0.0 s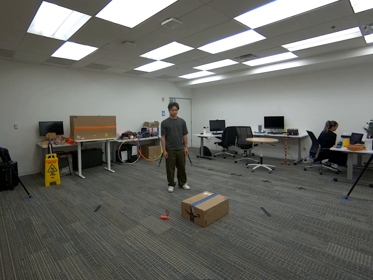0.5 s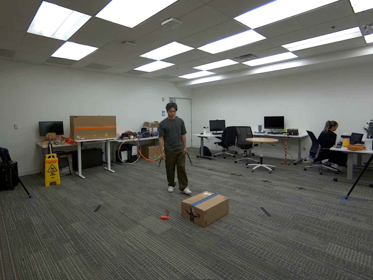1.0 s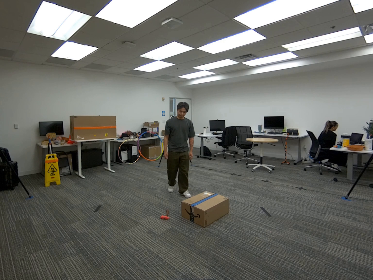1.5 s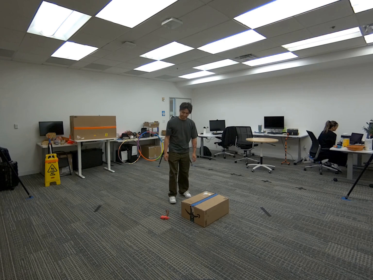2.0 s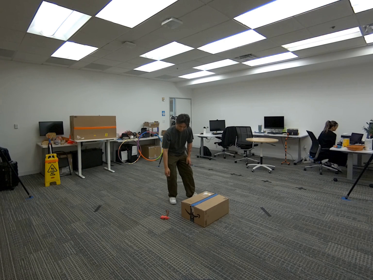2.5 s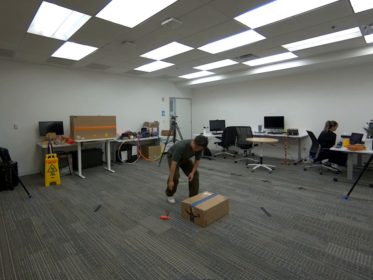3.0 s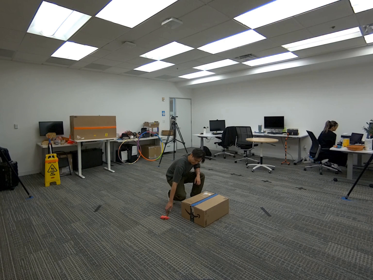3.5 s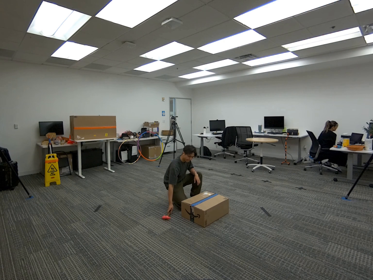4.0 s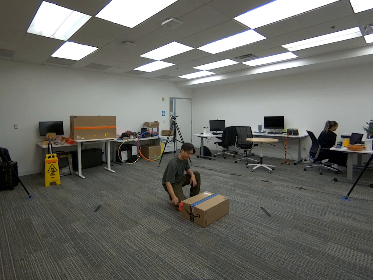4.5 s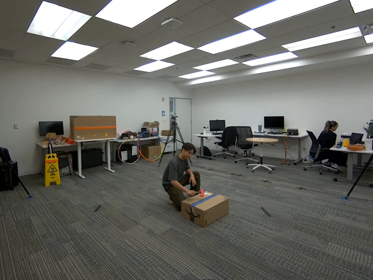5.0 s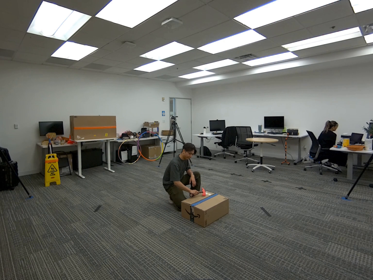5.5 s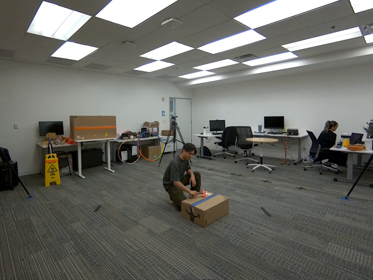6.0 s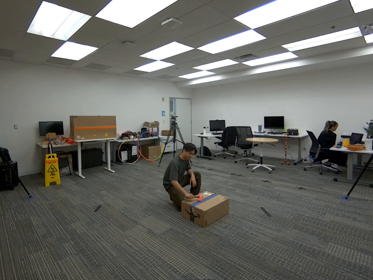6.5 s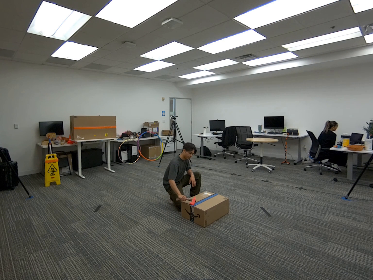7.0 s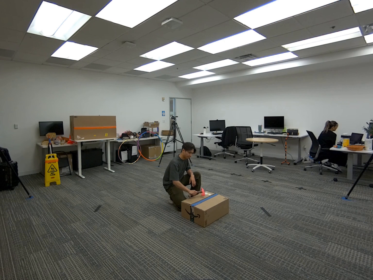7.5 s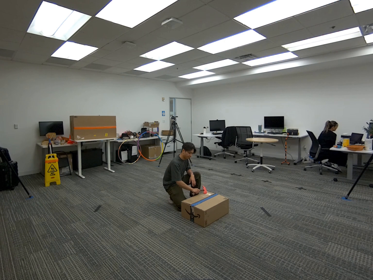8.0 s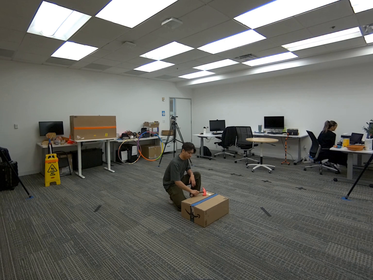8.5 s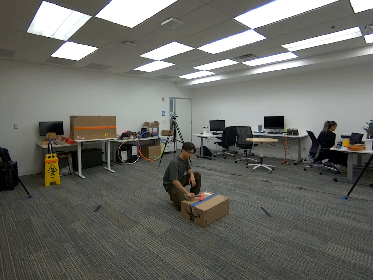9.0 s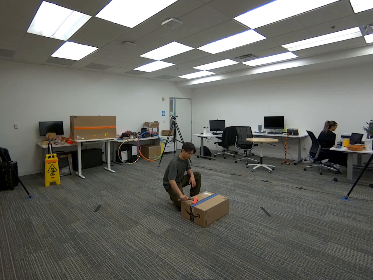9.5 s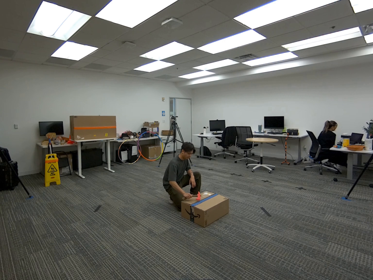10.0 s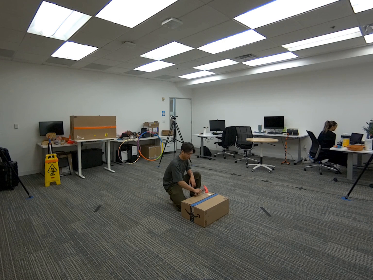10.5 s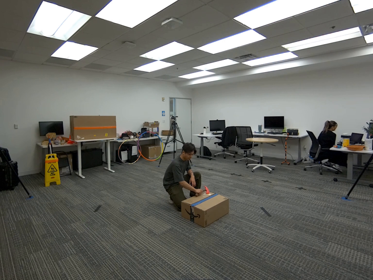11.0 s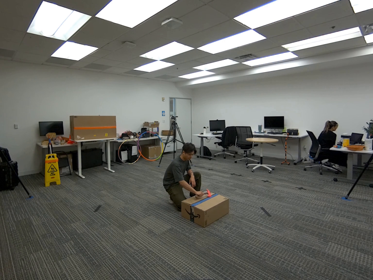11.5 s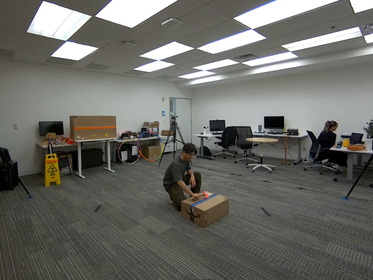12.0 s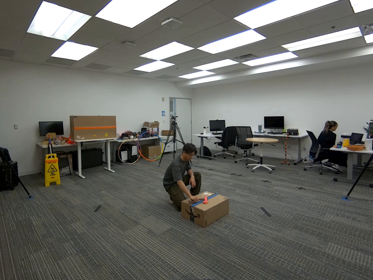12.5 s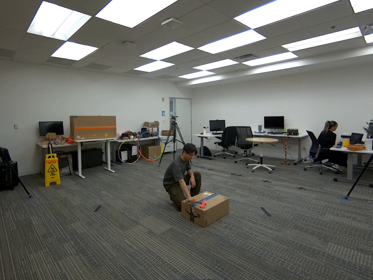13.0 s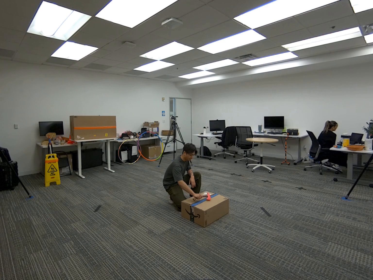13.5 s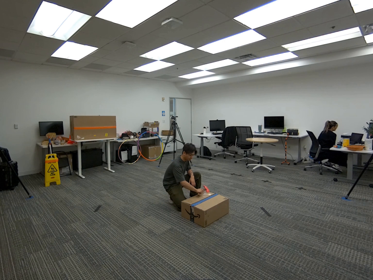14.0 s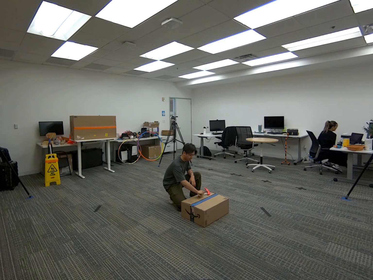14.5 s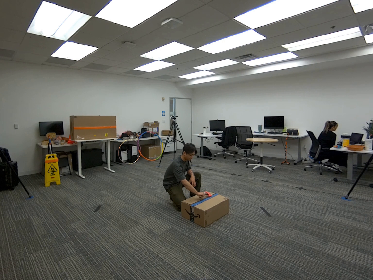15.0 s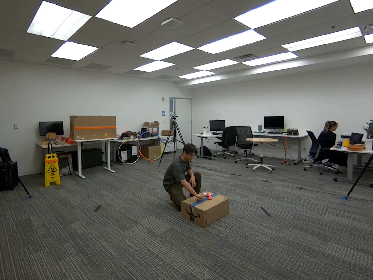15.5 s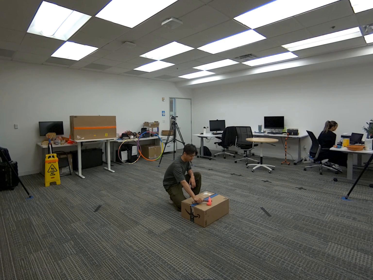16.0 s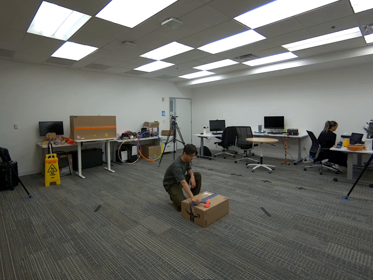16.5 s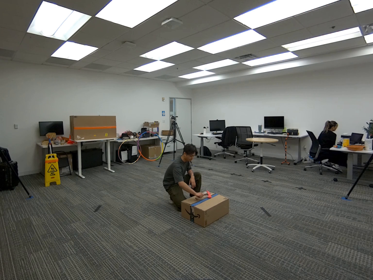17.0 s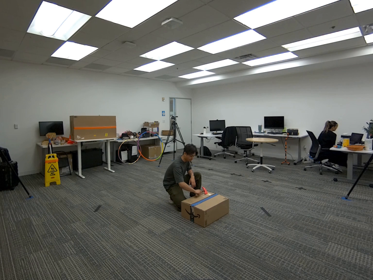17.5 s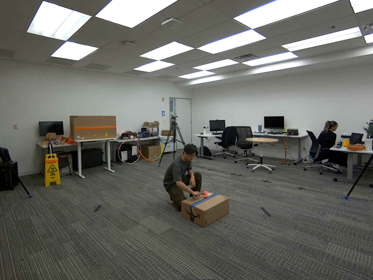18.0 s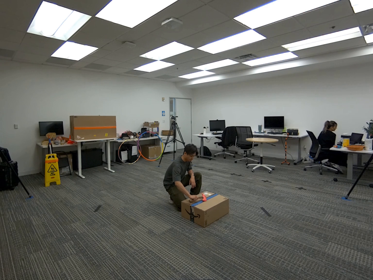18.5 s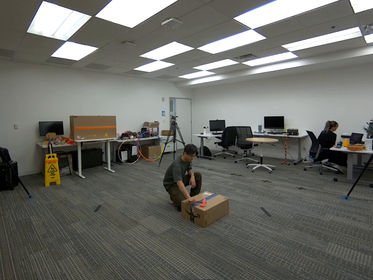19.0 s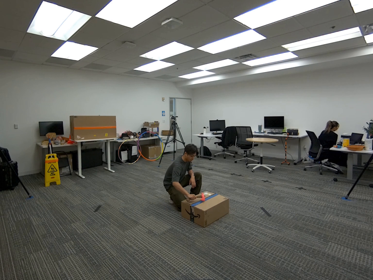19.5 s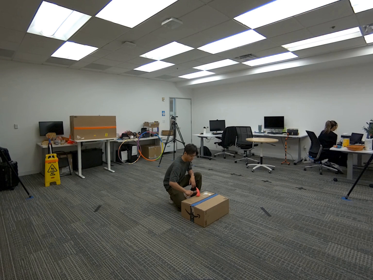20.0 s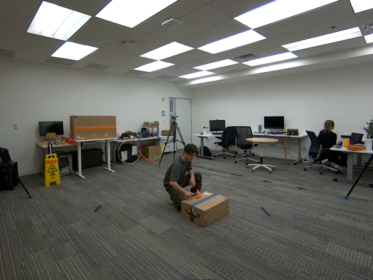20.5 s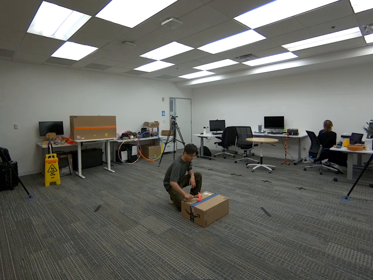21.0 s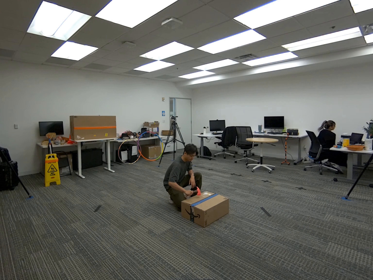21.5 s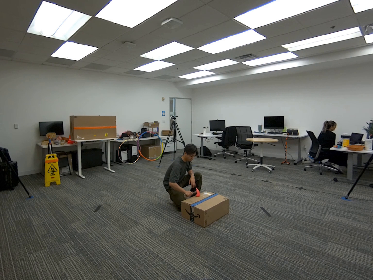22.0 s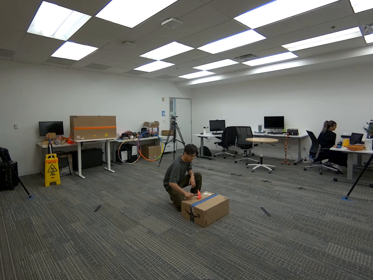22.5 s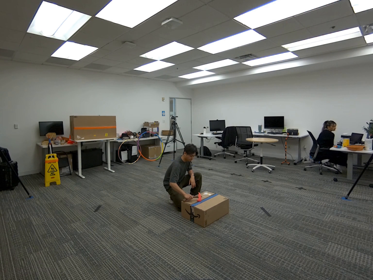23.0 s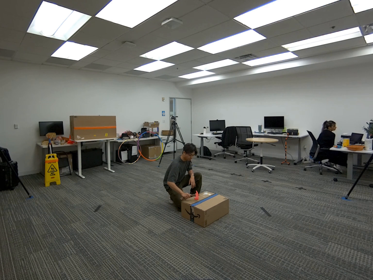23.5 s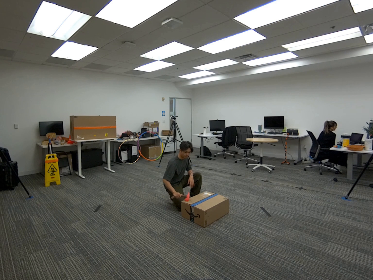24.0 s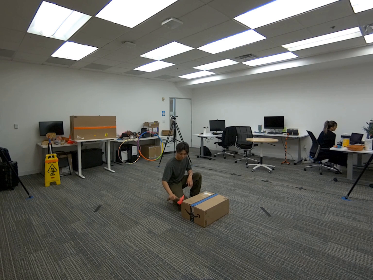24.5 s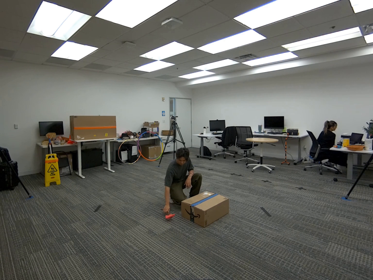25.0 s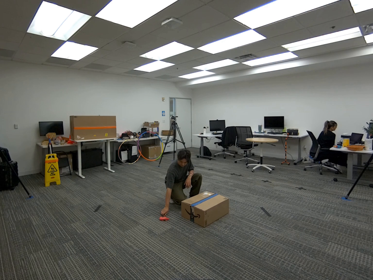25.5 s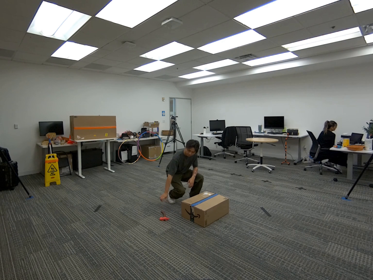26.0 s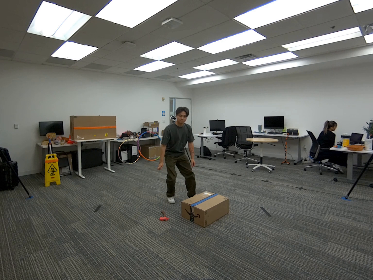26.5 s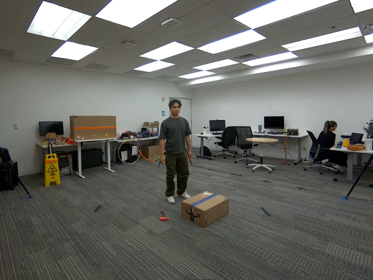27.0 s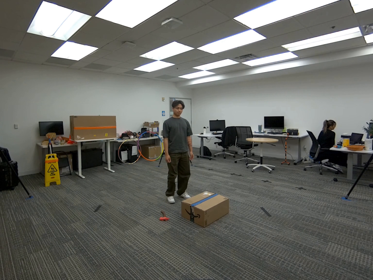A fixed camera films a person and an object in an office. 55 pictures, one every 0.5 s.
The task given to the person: Pick up the hatchet on the ground and gently scrape the blade across the surface of the big brown cardboard box as if shaving wood.
